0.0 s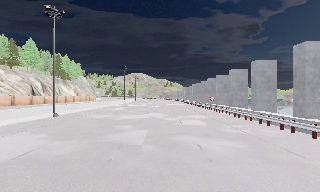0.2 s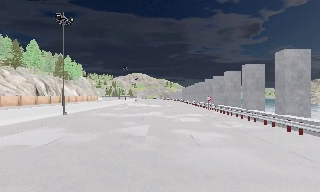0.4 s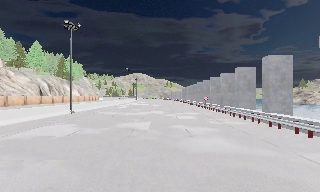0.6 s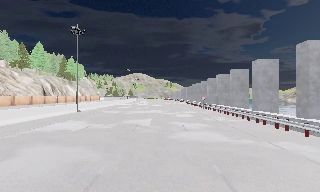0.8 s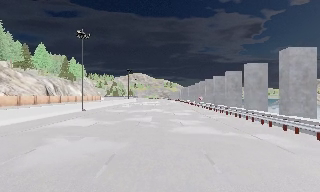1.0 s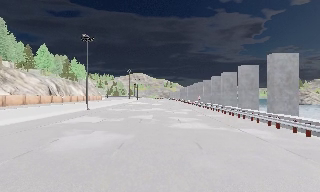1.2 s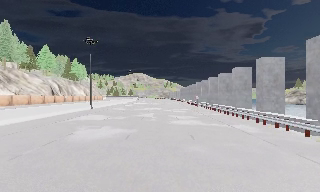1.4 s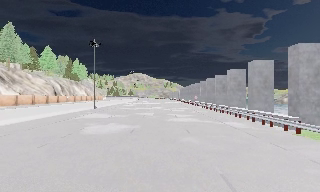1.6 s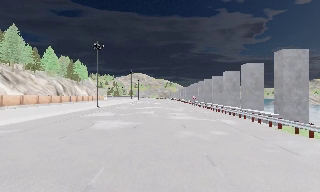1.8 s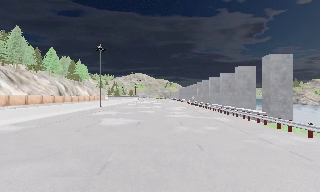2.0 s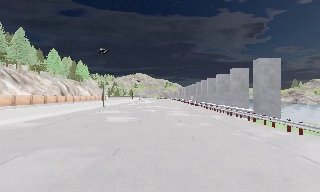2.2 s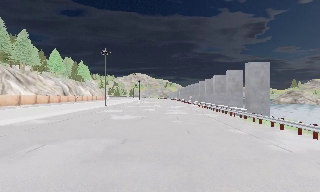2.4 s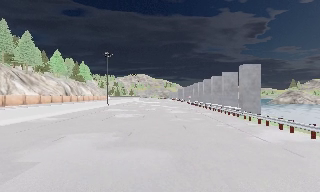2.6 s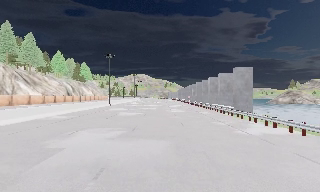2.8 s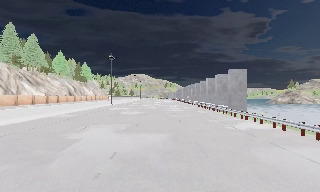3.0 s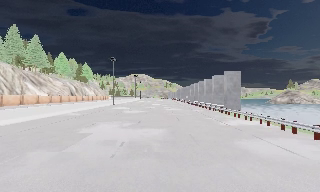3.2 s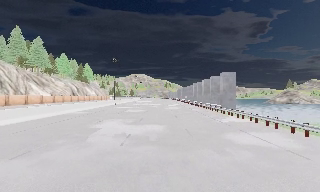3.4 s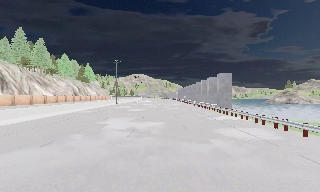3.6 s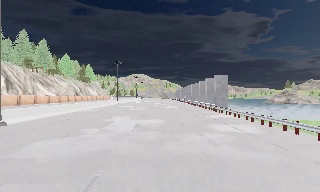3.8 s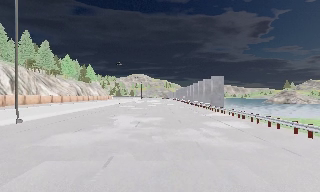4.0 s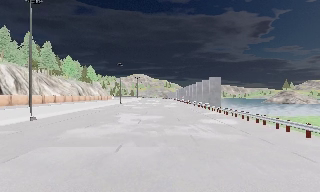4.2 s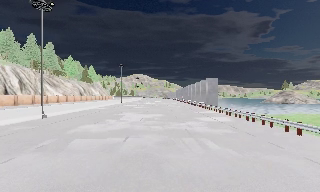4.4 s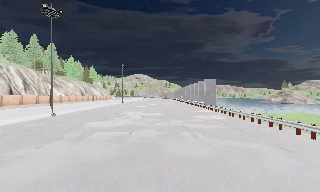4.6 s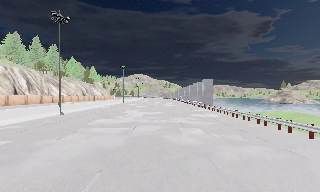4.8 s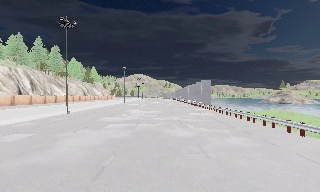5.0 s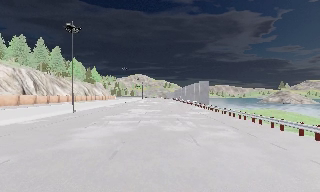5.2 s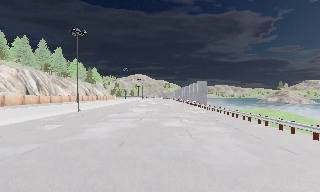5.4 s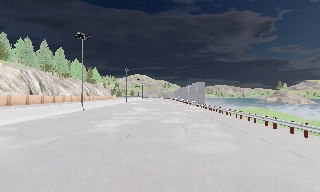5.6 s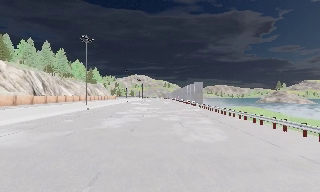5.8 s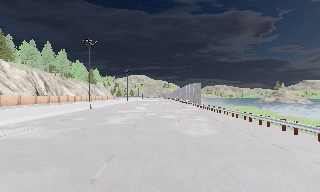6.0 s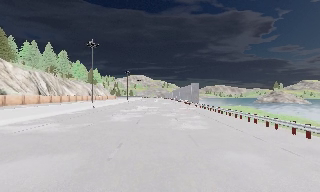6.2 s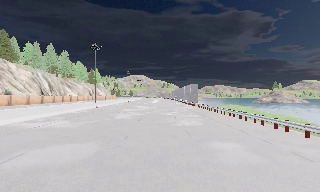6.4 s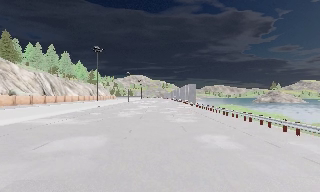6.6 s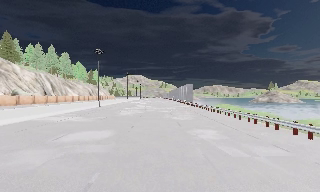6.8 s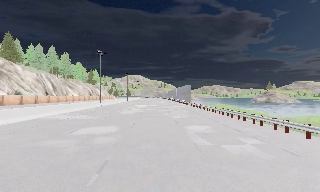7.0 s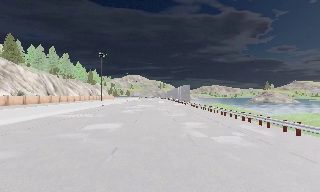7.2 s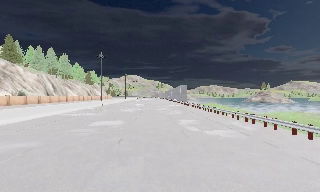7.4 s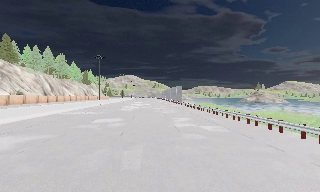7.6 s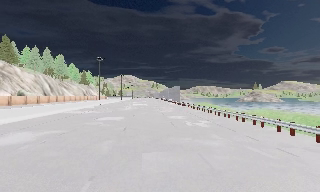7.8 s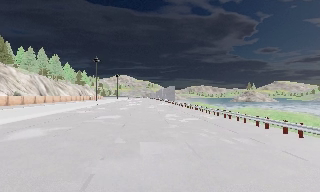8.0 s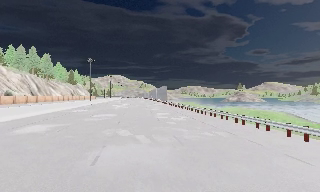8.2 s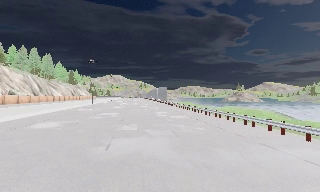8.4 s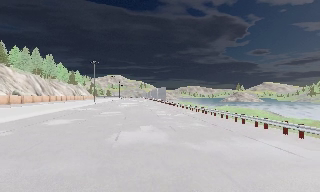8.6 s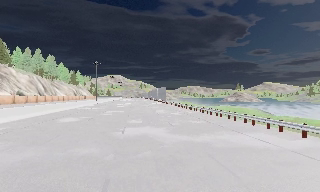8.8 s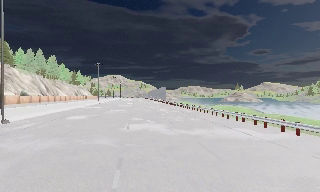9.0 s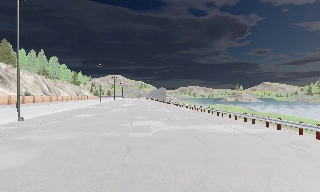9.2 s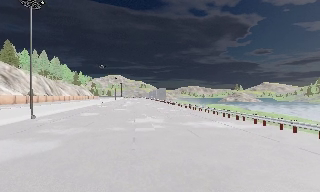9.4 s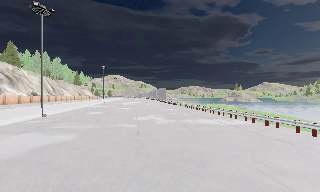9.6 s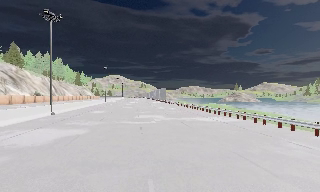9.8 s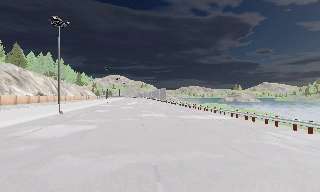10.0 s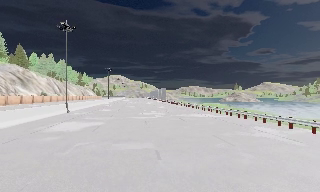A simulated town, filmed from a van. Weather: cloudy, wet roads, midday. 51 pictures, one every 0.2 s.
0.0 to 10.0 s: The camera travels backward, about 75 m, so what stands in front gets smaller.
The film runs backward here.
